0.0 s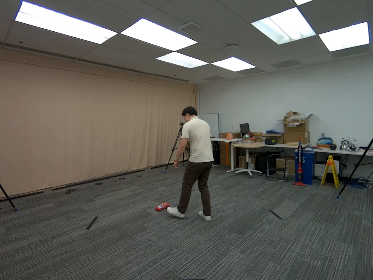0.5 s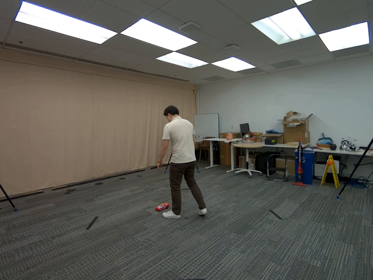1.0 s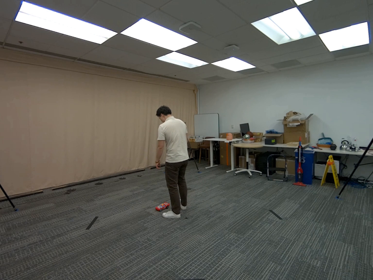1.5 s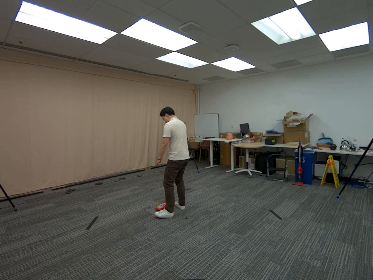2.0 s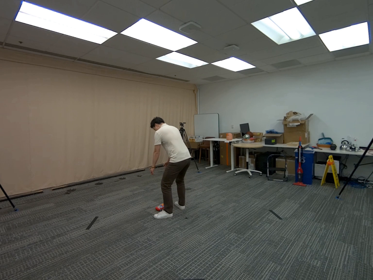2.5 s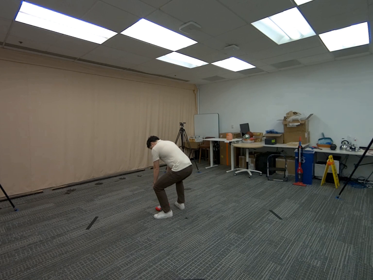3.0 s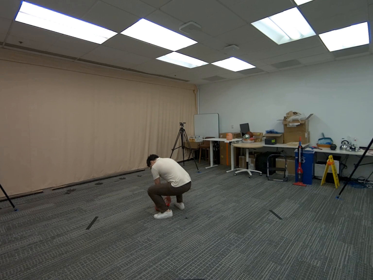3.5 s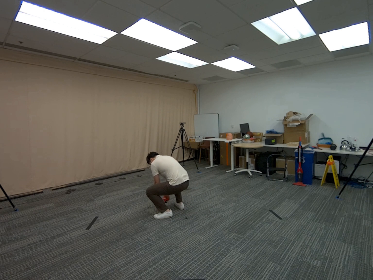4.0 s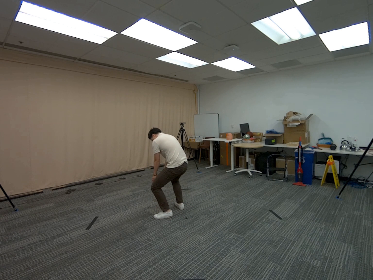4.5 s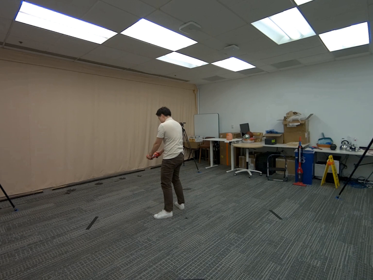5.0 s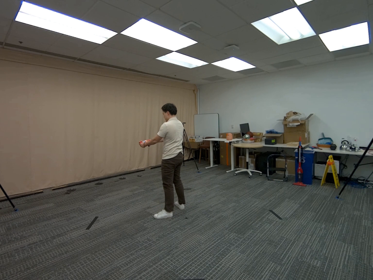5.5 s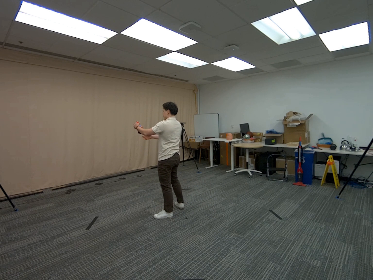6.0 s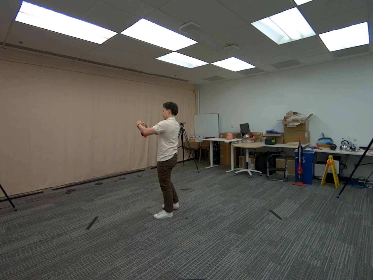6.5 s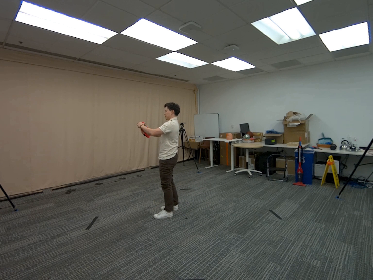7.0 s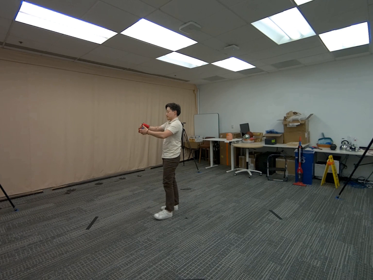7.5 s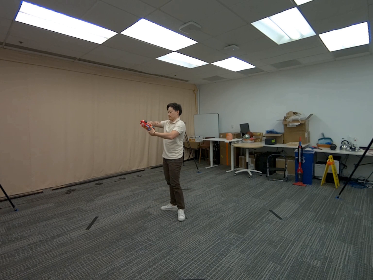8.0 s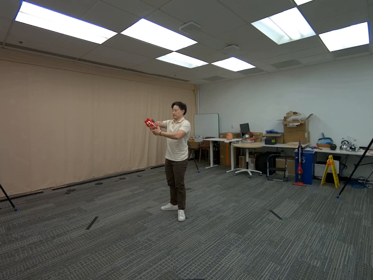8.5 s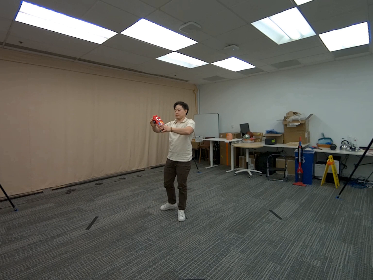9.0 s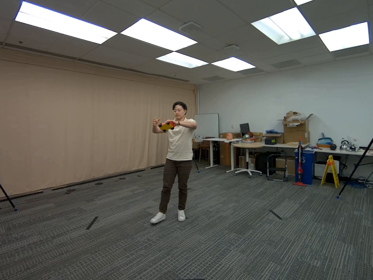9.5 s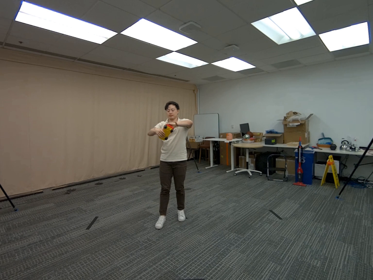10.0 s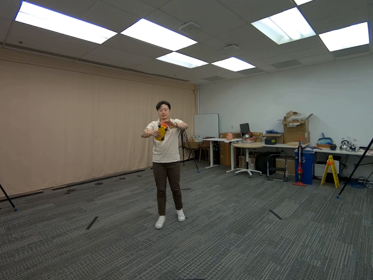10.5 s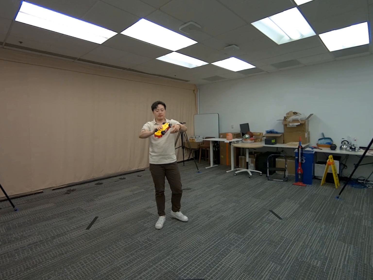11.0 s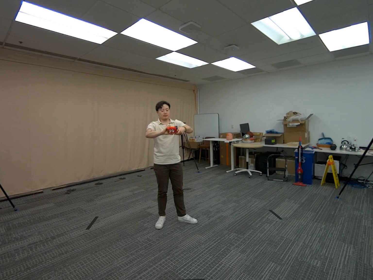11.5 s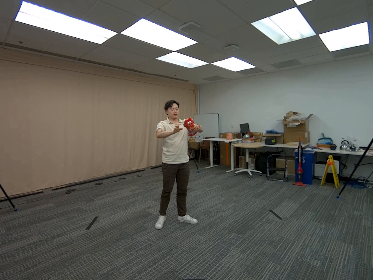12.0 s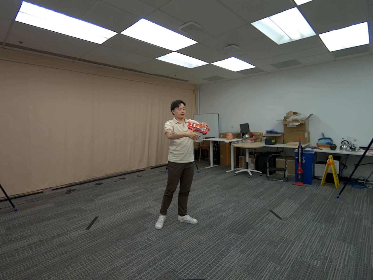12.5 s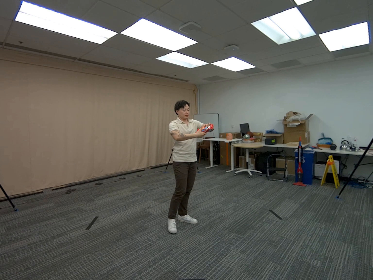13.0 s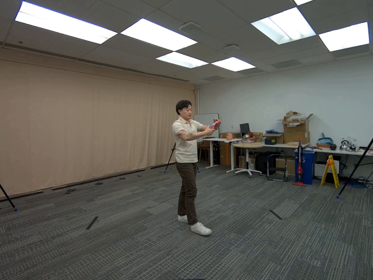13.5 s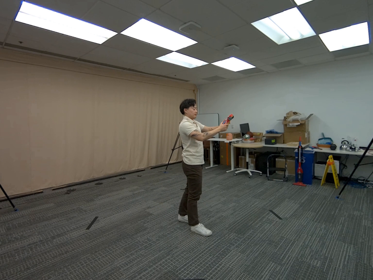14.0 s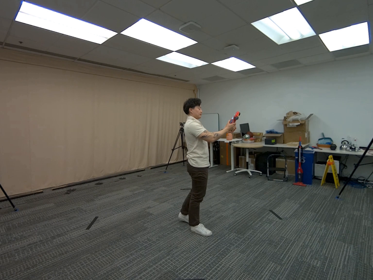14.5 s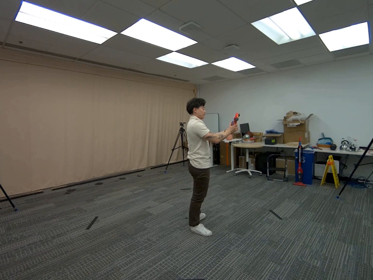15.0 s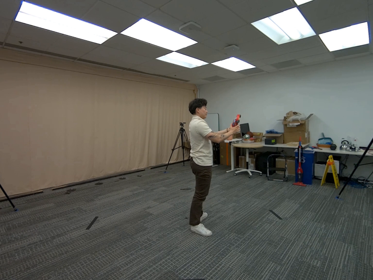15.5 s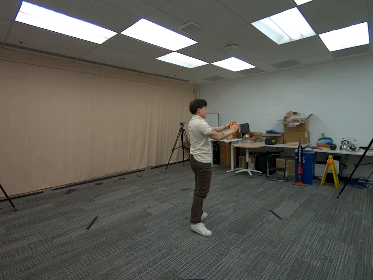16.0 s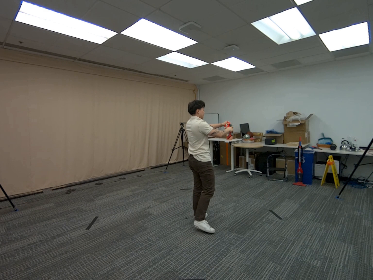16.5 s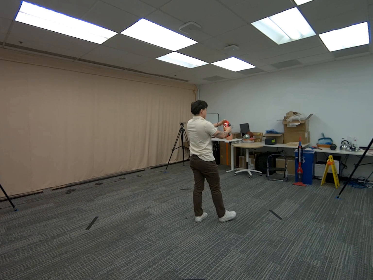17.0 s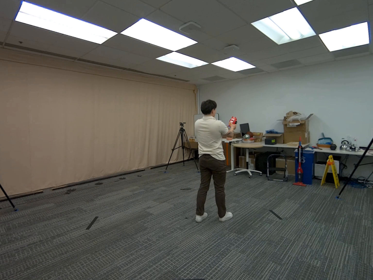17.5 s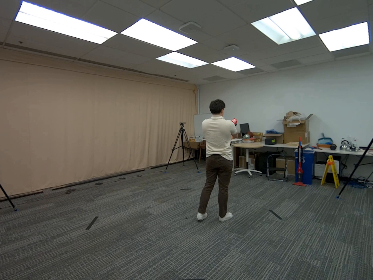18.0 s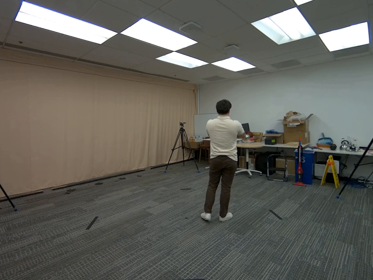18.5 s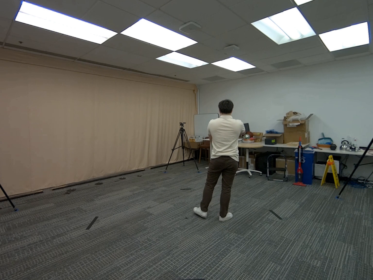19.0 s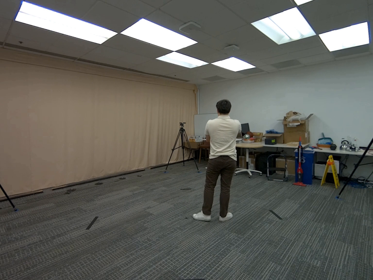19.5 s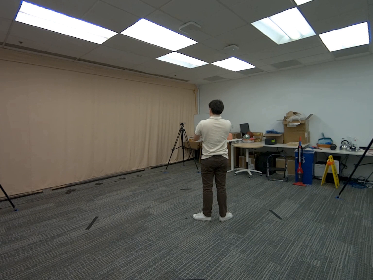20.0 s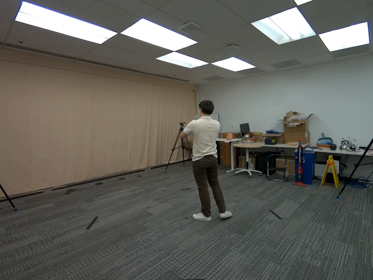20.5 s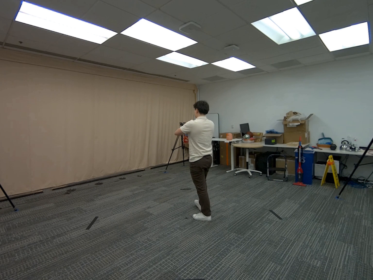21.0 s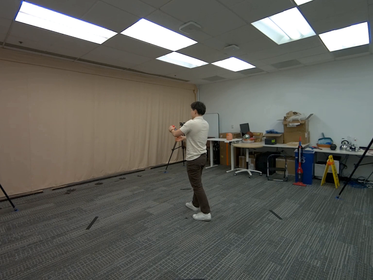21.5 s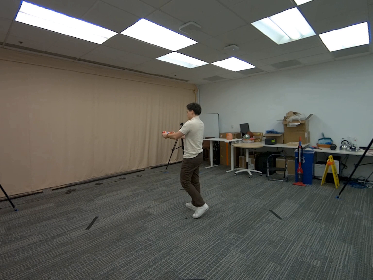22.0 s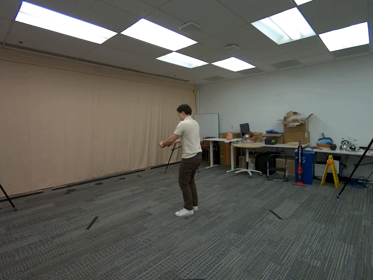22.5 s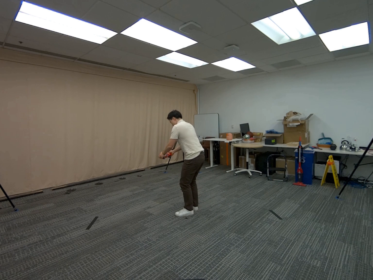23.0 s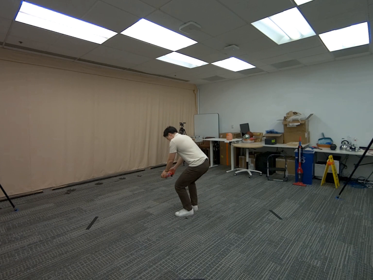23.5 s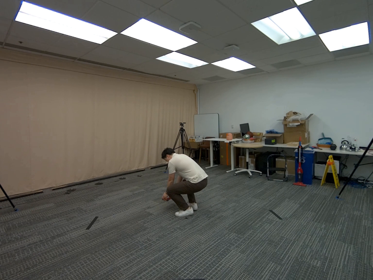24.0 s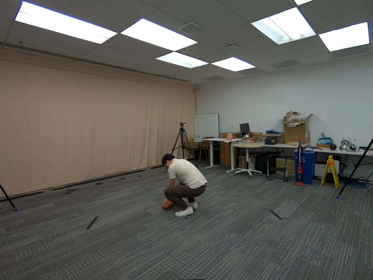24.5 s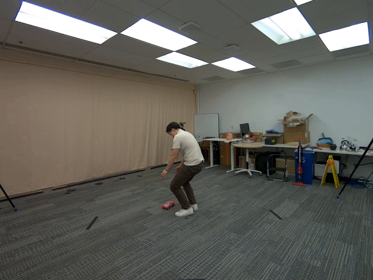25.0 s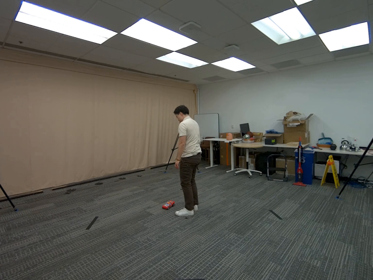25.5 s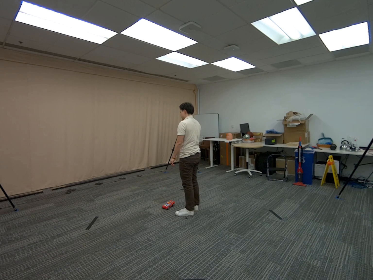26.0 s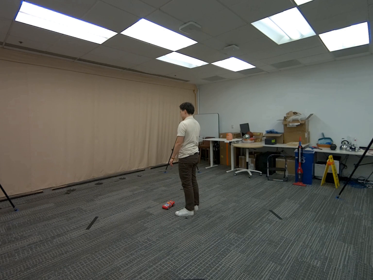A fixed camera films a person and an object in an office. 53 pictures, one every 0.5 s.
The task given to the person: Walk to the toy car on the ground, pick it up with both hands, and rotate the car midair until end of scene. Put car back on ground when finished.
